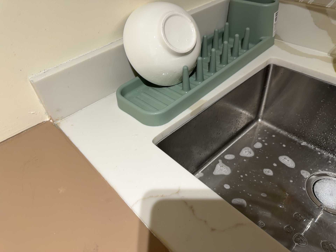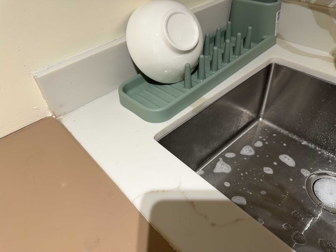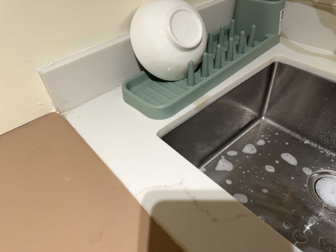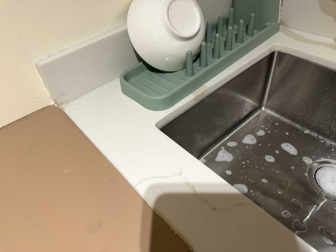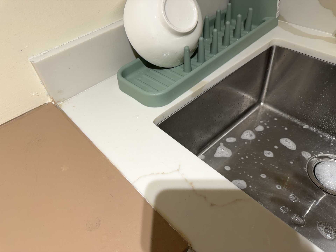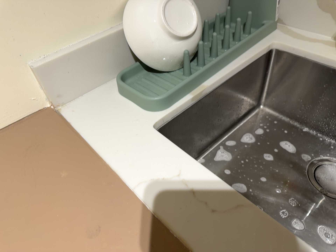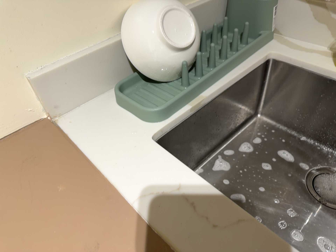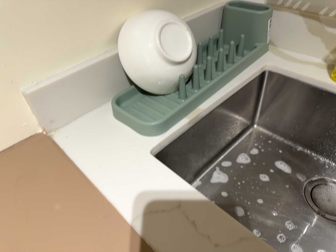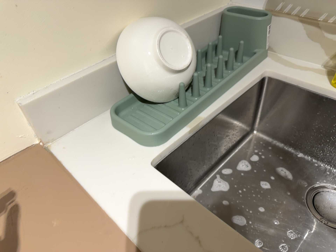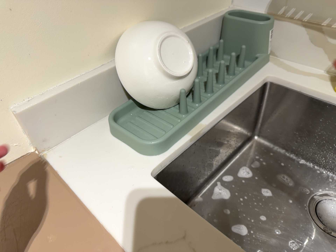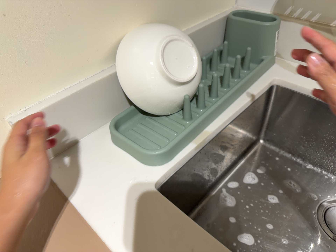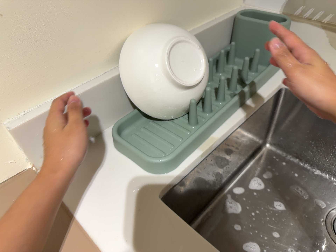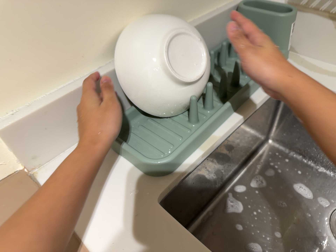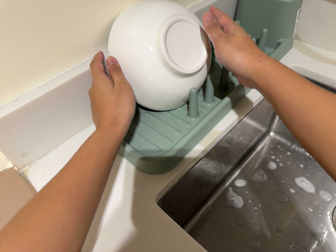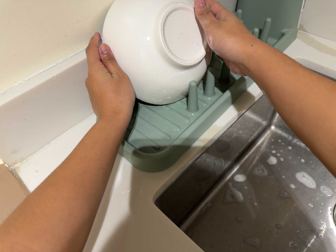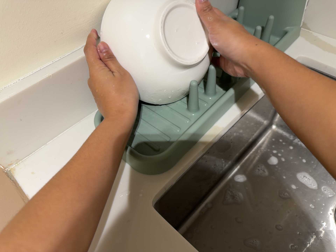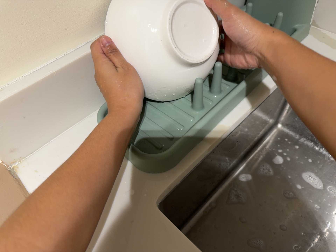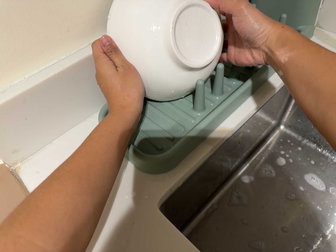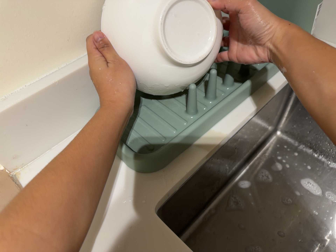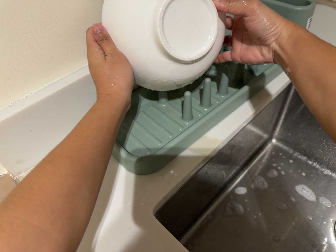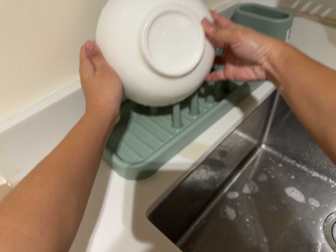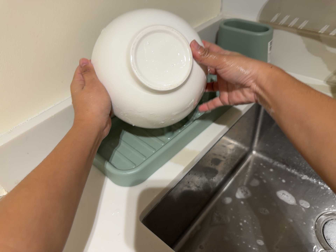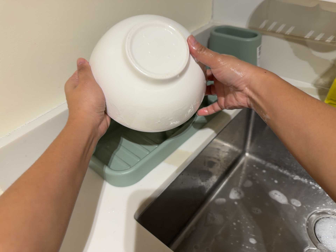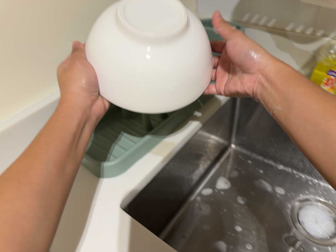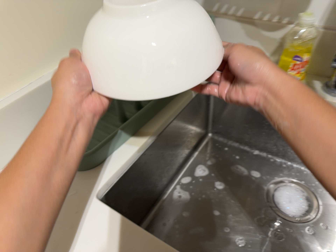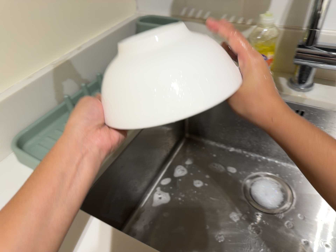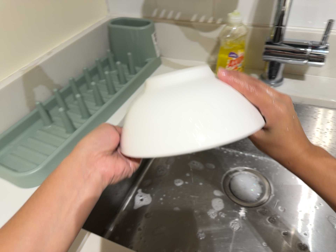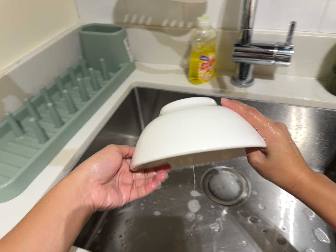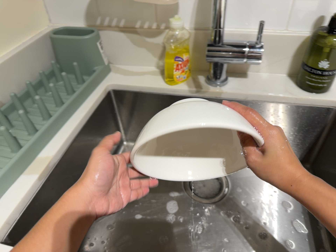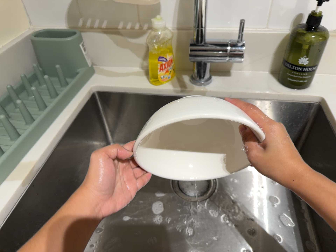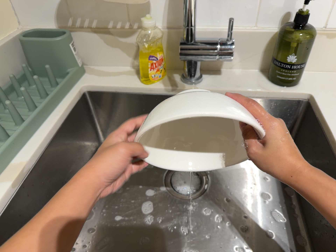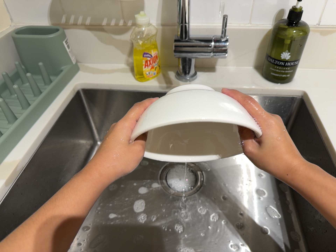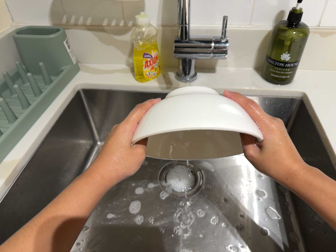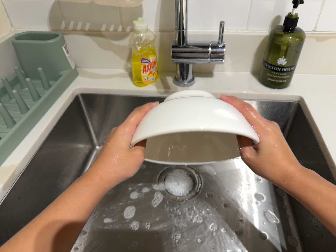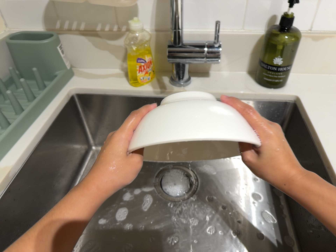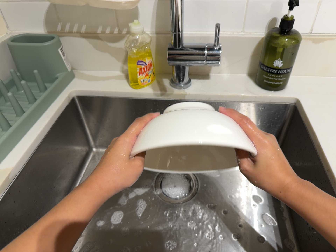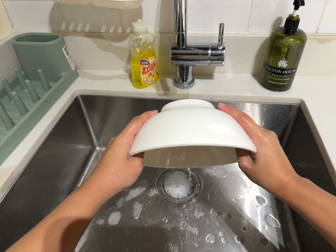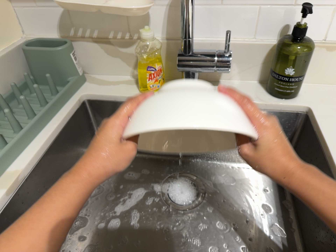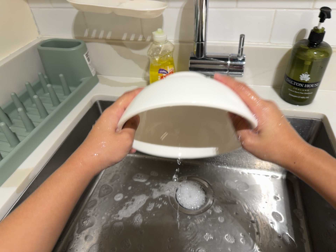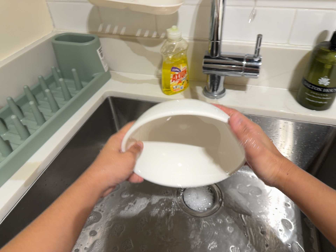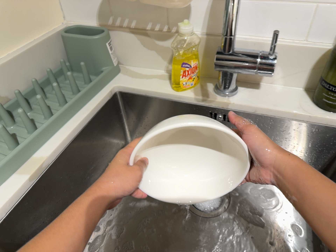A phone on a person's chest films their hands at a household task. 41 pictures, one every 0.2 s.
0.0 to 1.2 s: The camera shifts only a little, or ends up much as it began.
1.2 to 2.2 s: The camera travels toward the top of its view and forward, about 10 cm, so close, fixed things drift downward.
2.2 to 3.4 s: The camera travels forward, about 9 cm, so what stands in front looms larger. Its aim tips toward the bottom of its view by about 10 degrees.
3.4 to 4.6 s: The camera travels backward, about 12 cm, so what stands in front gets smaller. Its aim tips toward the top of its view by about 10 degrees, and the scene shifts downward.
4.6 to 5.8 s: The camera pans to its right by about 20 degrees. It travels to its right, about 8 cm, so close, fixed things drift to the left. It rolls about its line of sight by about 20 degrees, and the scene rotates counterclockwise.
5.8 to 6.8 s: The camera shifts only a little, or ends up much as it began.
6.8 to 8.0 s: The camera pans to its left by about 10 degrees.
The film runs backward here.
